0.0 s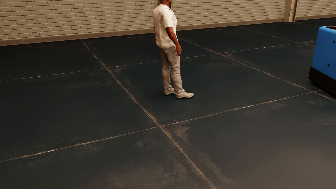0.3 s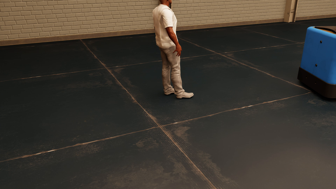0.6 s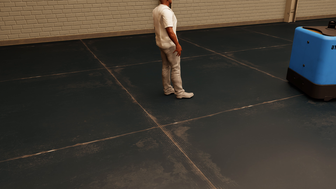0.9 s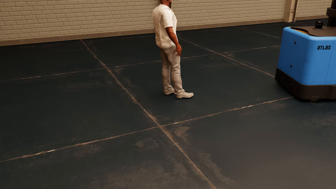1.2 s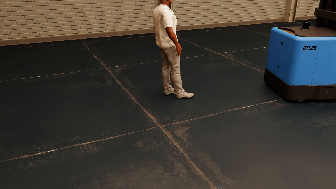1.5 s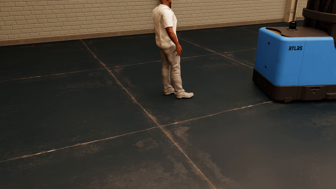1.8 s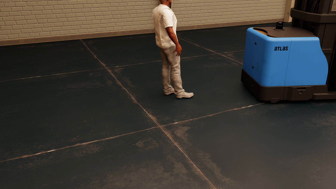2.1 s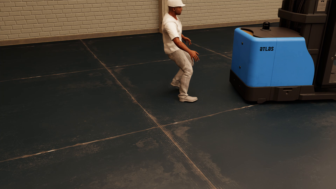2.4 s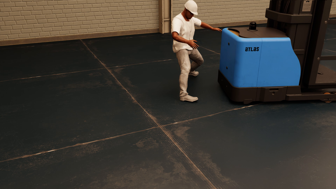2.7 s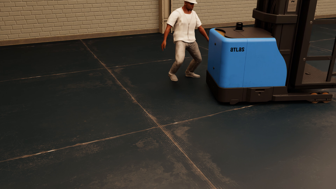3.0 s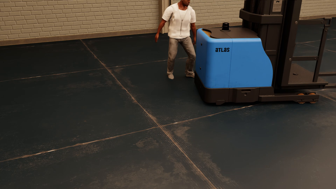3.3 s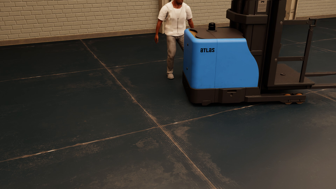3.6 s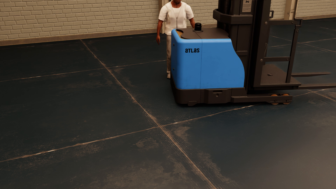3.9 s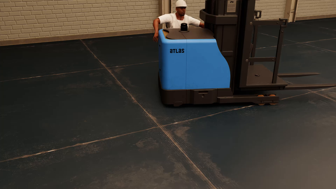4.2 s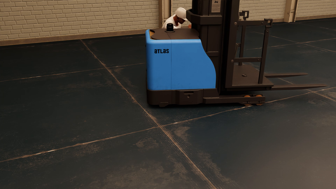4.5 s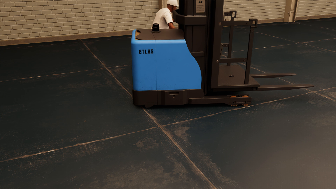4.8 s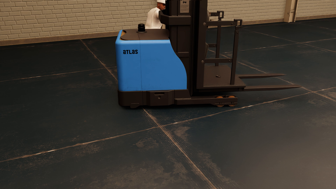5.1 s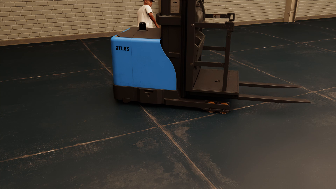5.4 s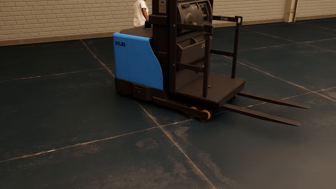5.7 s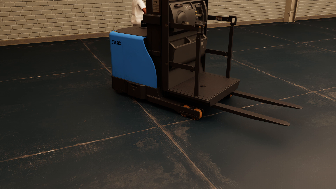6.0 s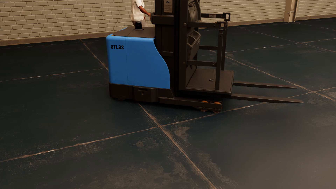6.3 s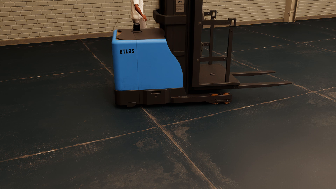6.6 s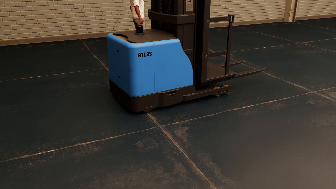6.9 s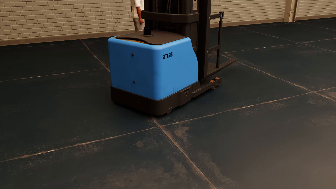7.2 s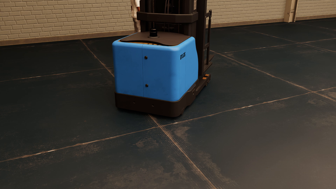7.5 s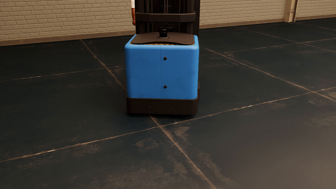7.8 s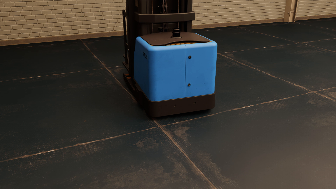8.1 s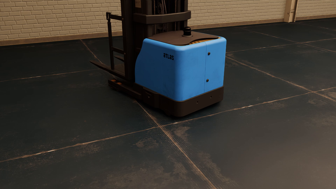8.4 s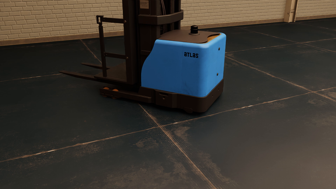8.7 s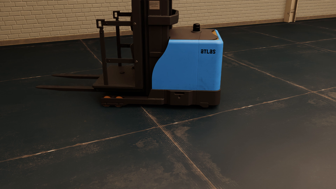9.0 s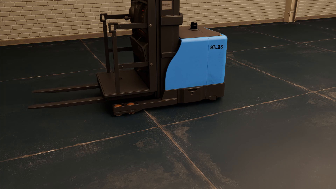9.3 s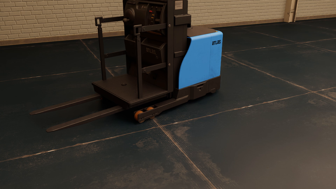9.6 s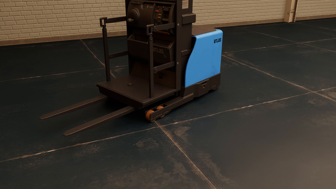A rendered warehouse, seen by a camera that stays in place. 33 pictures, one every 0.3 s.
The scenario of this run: Near miss between a forklift and a person.
